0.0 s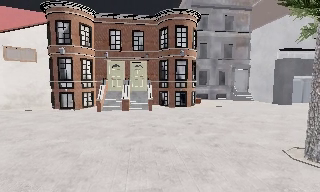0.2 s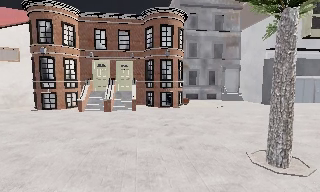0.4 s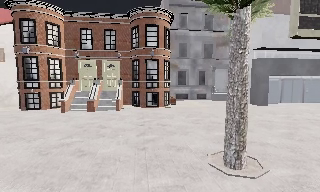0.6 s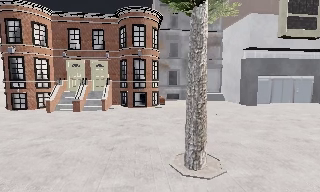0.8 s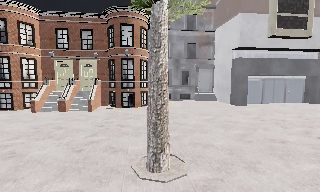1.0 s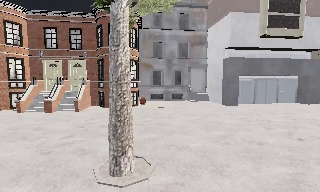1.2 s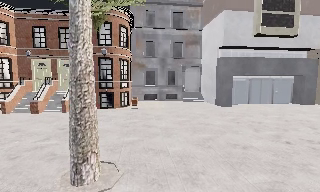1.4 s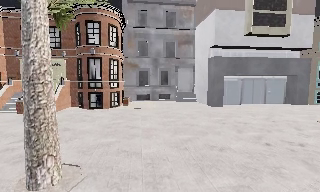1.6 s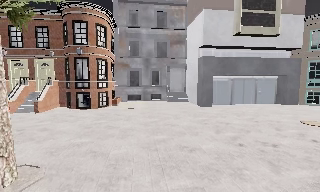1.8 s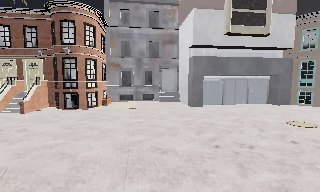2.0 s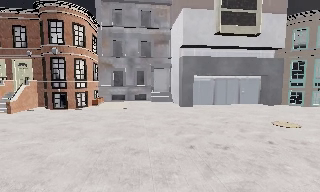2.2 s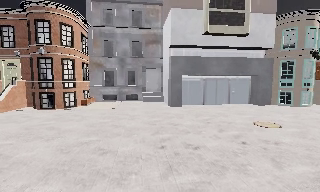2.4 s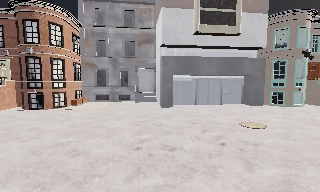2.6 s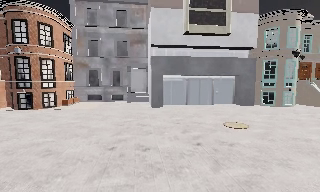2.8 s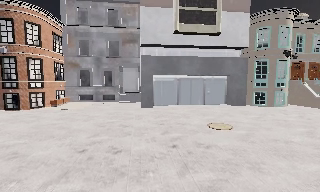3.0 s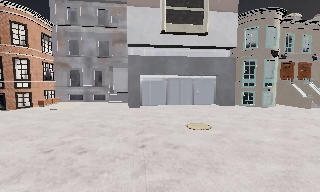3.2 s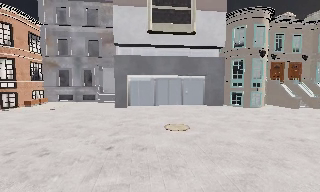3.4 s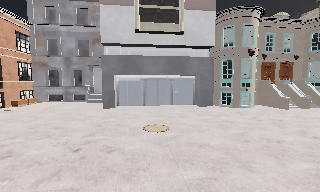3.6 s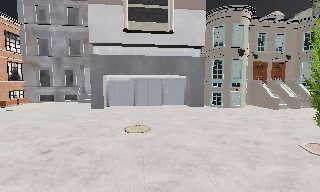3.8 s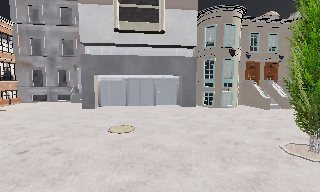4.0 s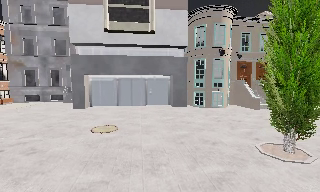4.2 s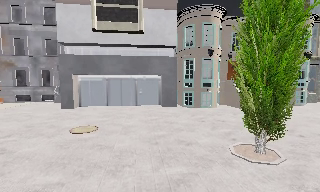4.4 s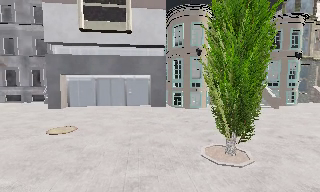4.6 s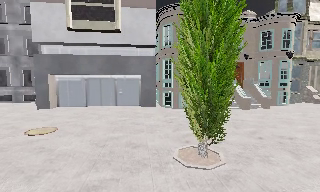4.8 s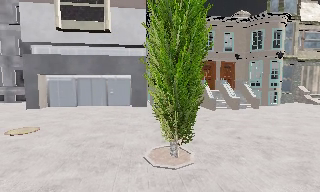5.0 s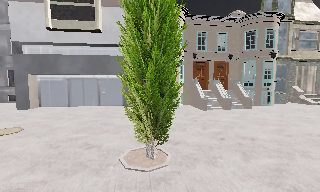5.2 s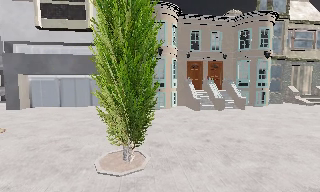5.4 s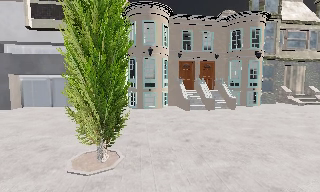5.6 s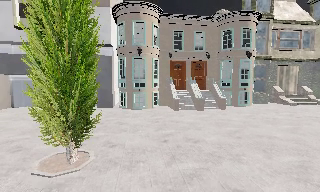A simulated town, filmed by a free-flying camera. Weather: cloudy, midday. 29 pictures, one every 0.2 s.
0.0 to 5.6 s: The camera travels to its right, about 20 m, so close, fixed things drift to the left.
The film runs backward here.
